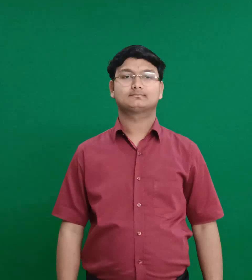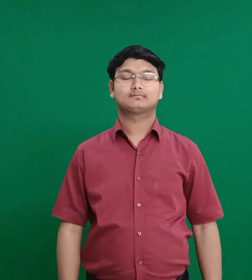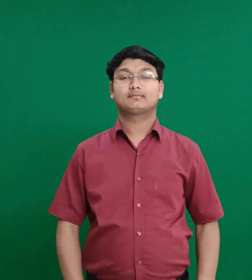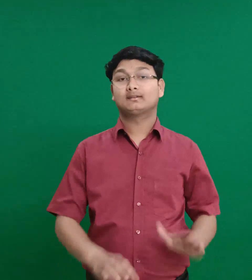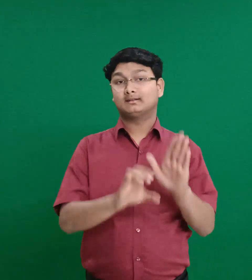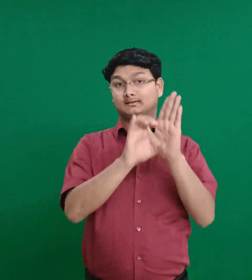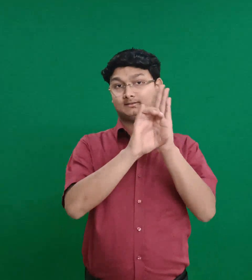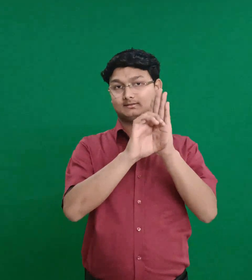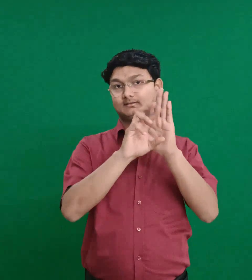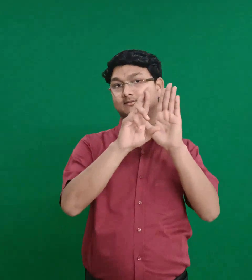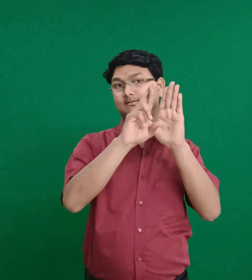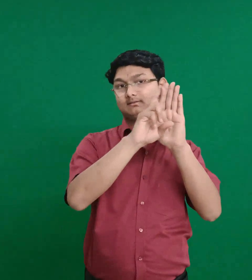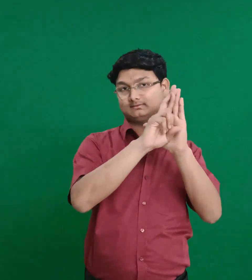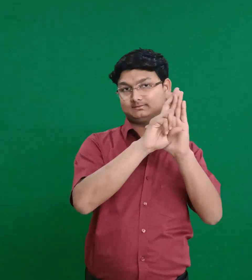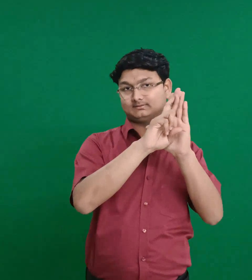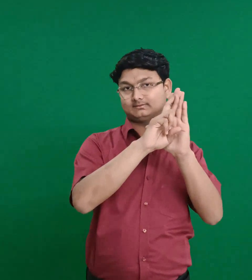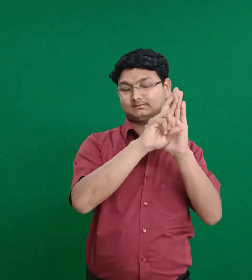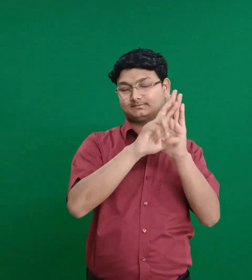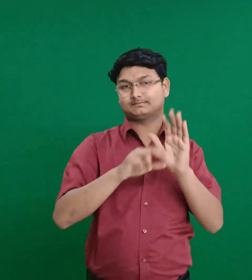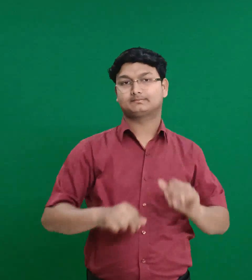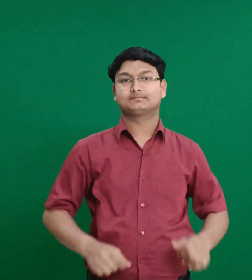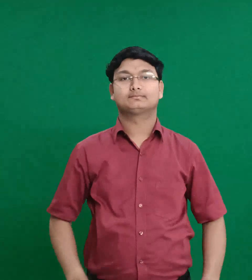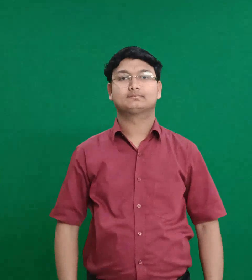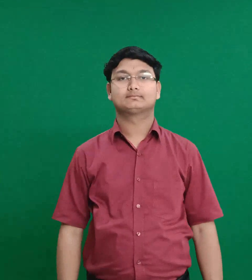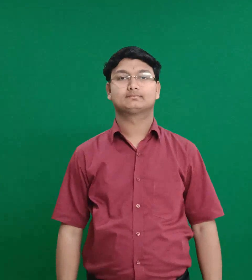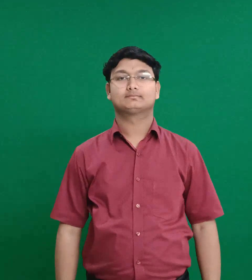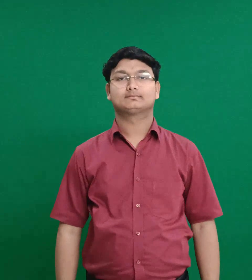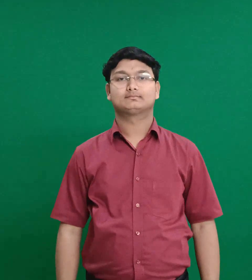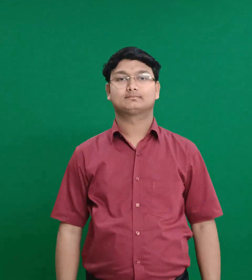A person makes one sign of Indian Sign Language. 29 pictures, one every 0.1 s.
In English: crisps
